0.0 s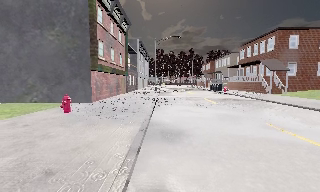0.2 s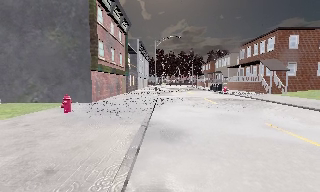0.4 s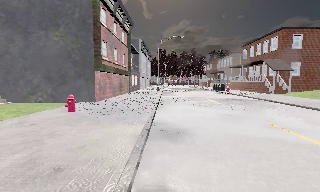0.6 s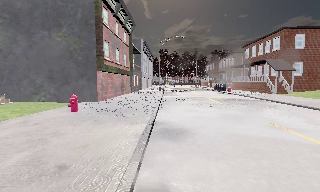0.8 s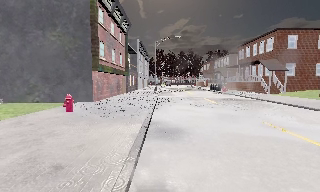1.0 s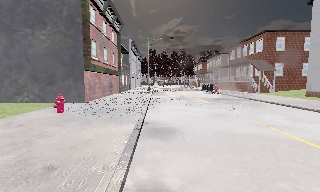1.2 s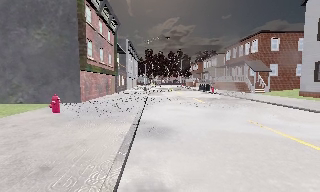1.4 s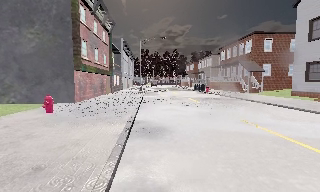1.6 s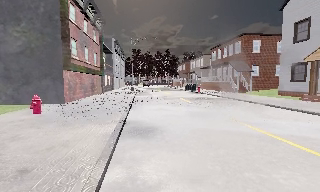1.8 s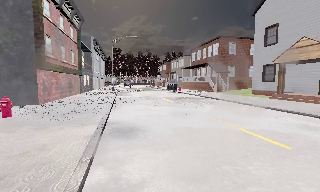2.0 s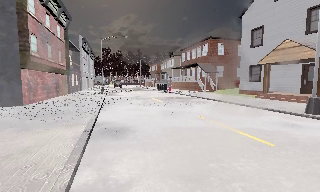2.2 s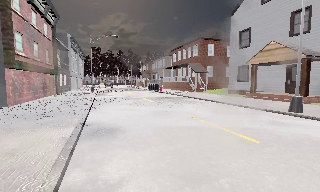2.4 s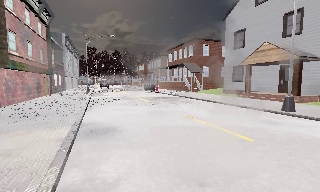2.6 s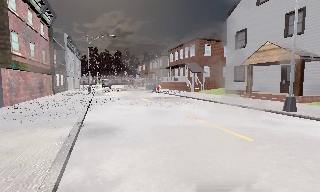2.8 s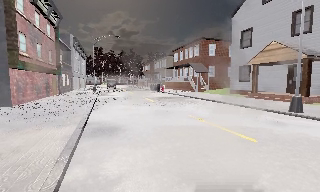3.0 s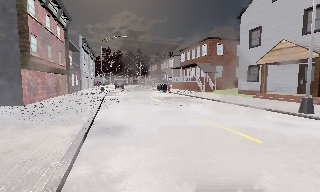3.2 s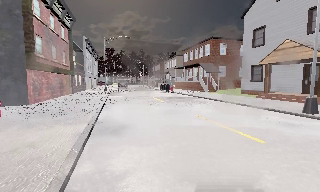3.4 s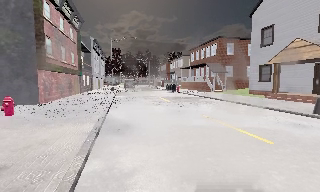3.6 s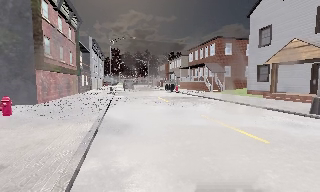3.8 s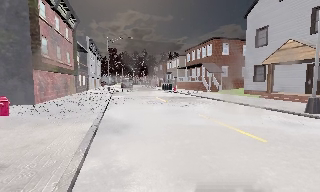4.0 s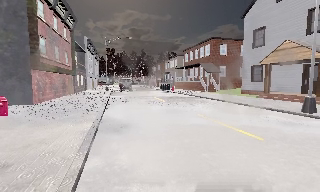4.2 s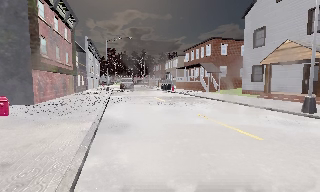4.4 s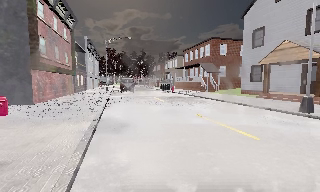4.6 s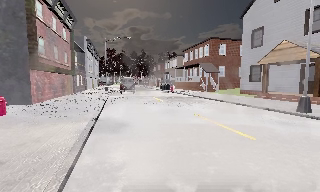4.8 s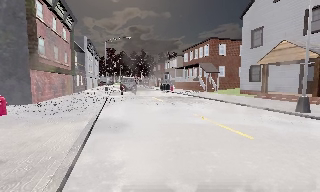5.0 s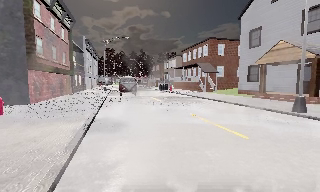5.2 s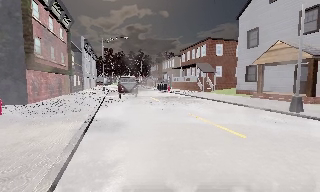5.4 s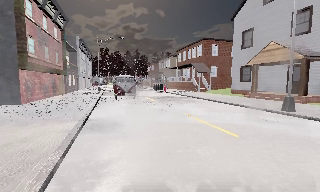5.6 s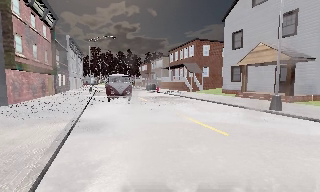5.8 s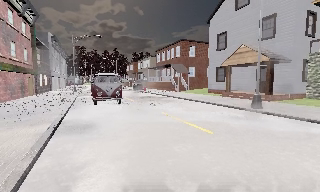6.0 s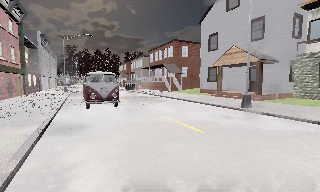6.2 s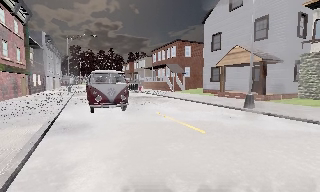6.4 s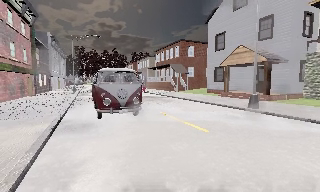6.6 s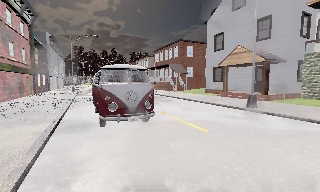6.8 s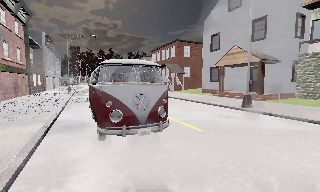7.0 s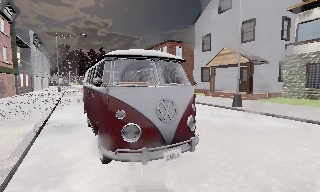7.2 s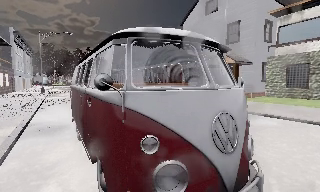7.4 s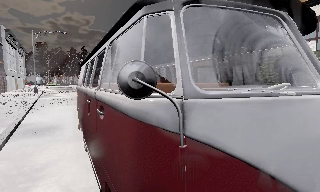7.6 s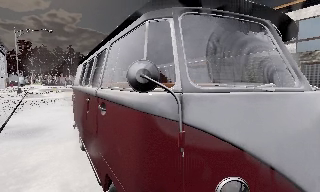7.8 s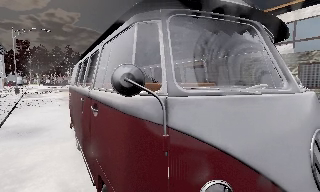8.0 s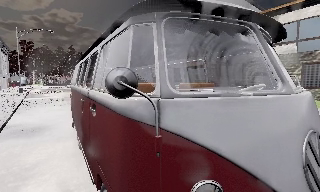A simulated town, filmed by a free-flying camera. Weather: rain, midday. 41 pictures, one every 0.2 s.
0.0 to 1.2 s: The camera shifts only a little, or ends up much as it began.
1.2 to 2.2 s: The scene slides to the left, as the camera pans about 15 degrees to its right.
2.2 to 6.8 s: The camera travels backward and to its right, about 1 m, so what stands in front gets smaller.
6.8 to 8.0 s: The camera swings to its right by about 10 degrees, and the scene slides to the left.
The film runs forward here.
